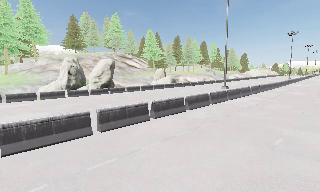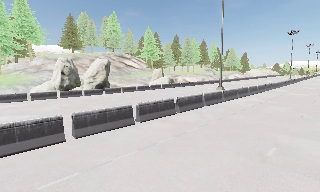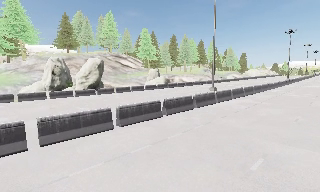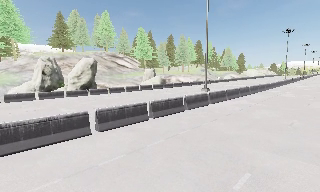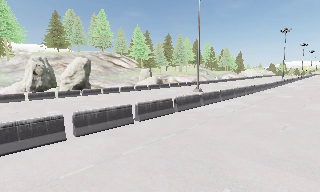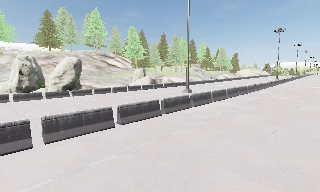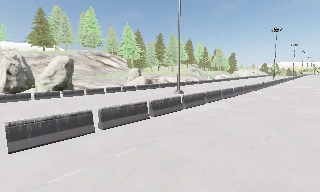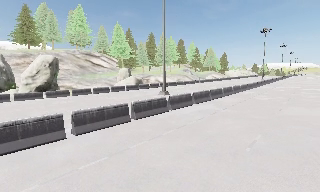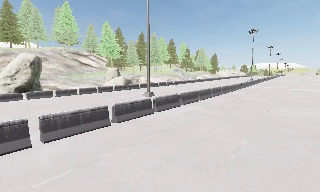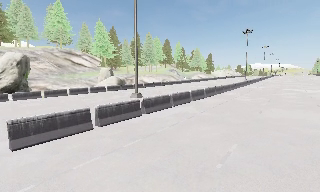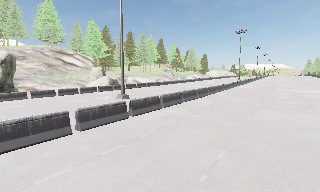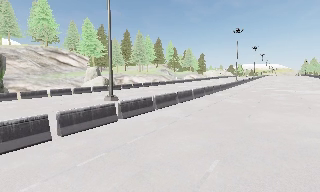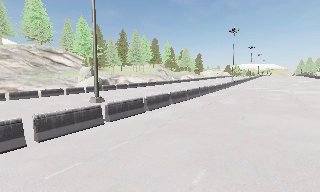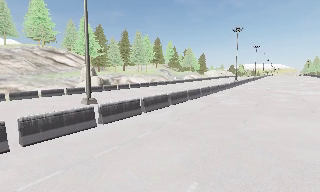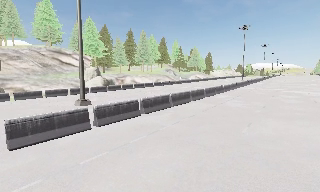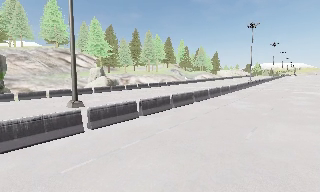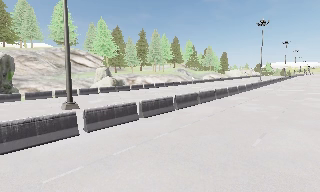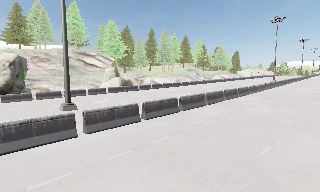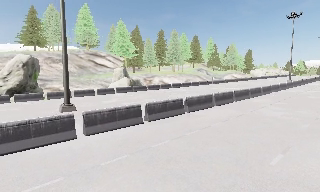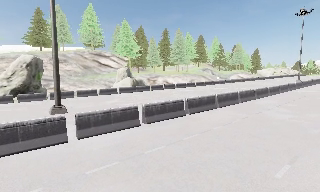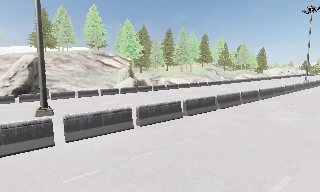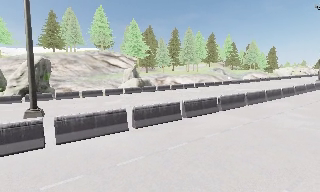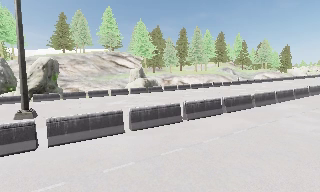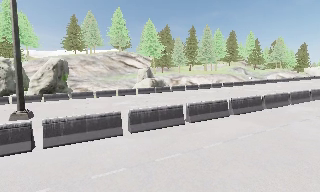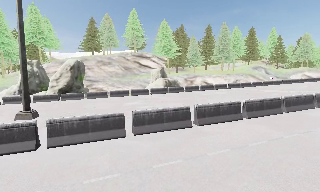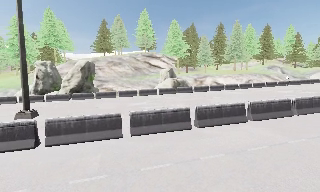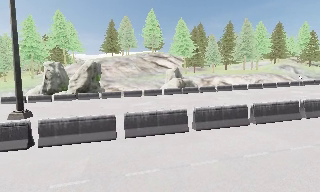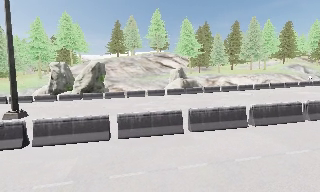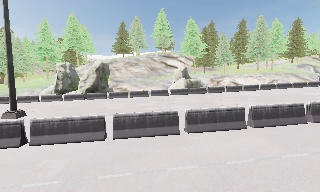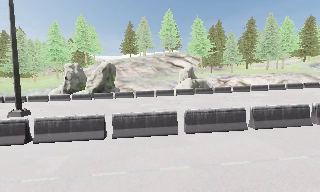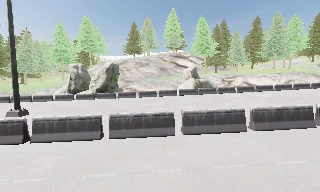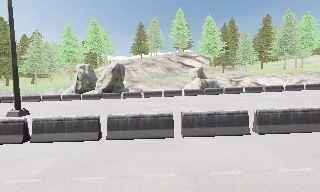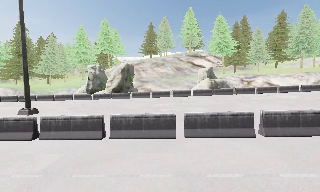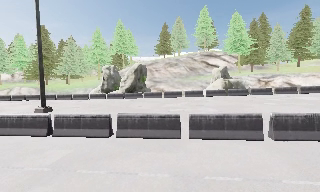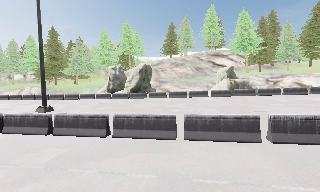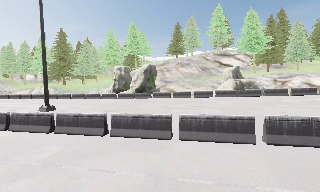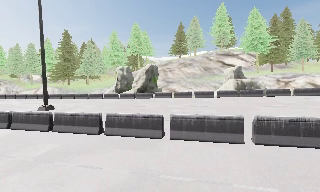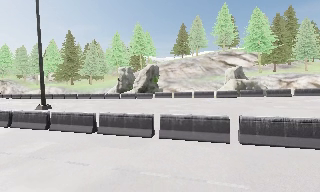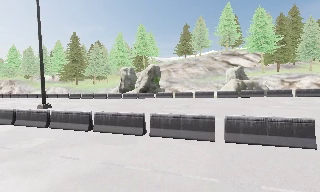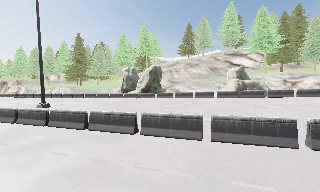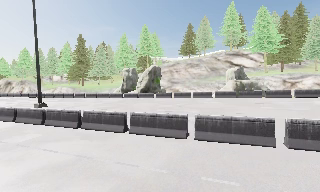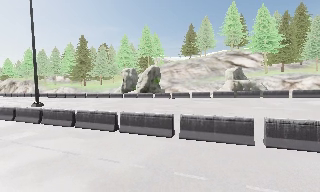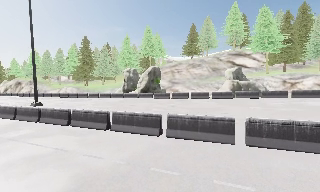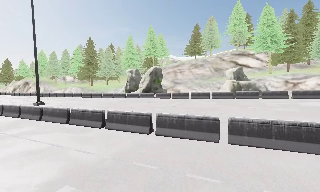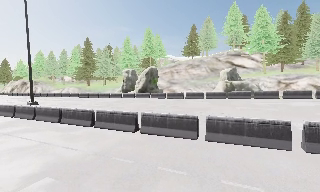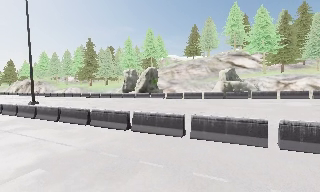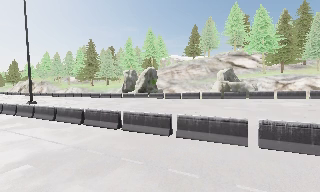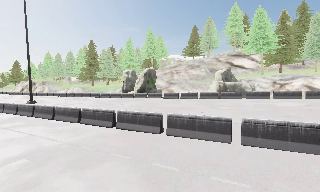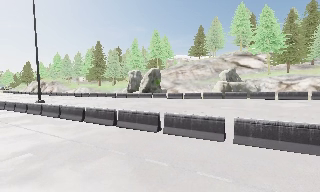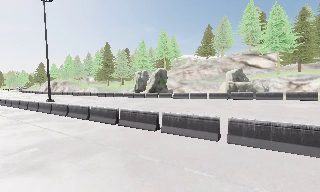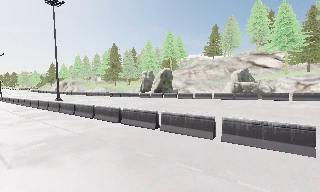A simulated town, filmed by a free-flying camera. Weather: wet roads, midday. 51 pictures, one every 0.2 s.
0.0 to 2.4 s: The camera pans to its right, which is clockwise from overhead, by about 10 degrees. It travels forward and to its right, about 12 m, so what stands in front looms larger.
2.4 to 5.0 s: The camera pans to its left, which is counterclockwise from overhead, by about 40 degrees. It travels to its right and forward, about 9 m.
5.0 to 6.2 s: The camera pans to its left, which is counterclockwise from overhead, by about 15 degrees. It travels to its right, about 3 m.
6.2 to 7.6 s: The camera pans to its left, which is counterclockwise from overhead, by about 20 degrees. It travels to its right, about 4.5 m. It gains speed.
7.6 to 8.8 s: The camera travels to its right and backward, about 5 m, so close, fixed things drift to the left.
8.8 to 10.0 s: The camera pans to its left, which is counterclockwise from overhead, by about 10 degrees. It travels to its right and backward, about 4.5 m.
The film runs forward here.
